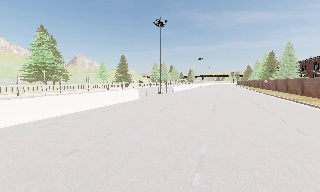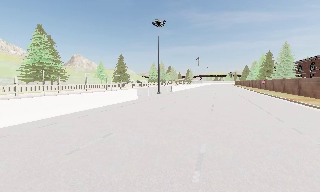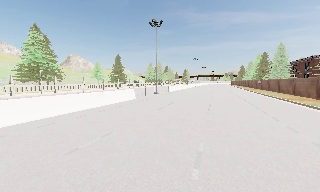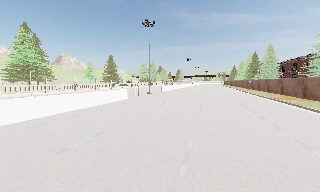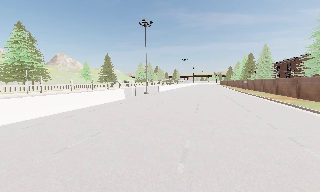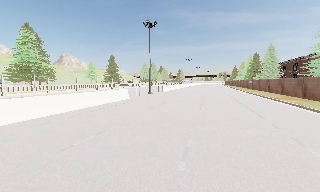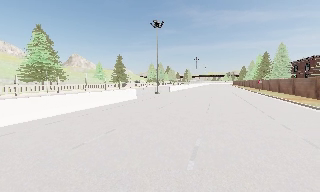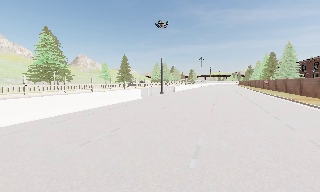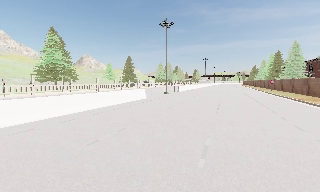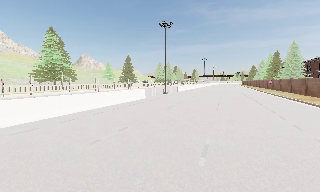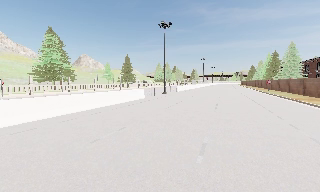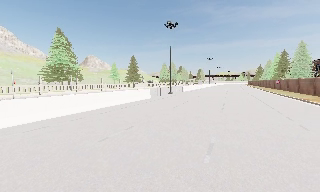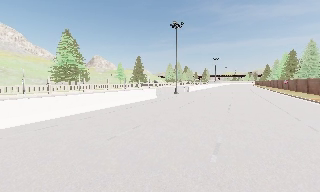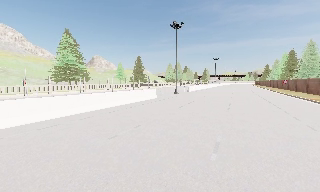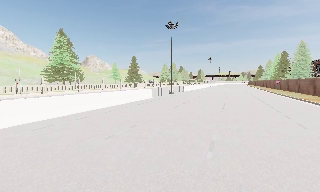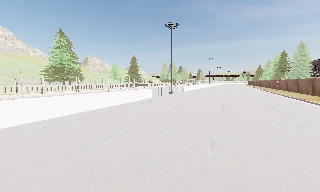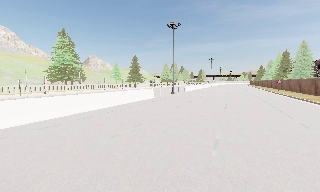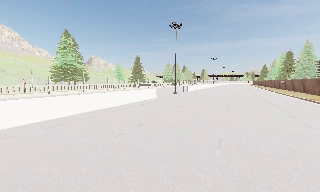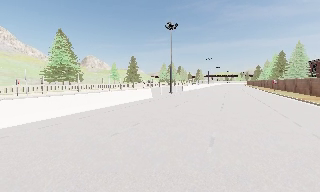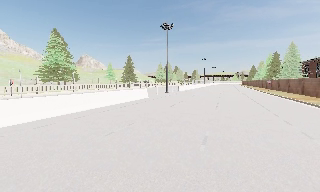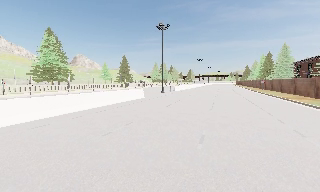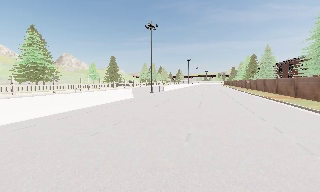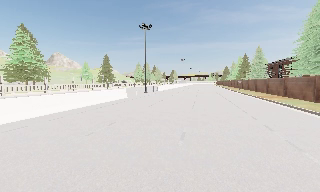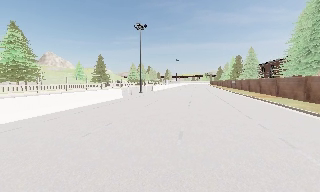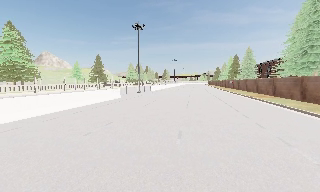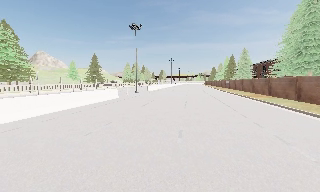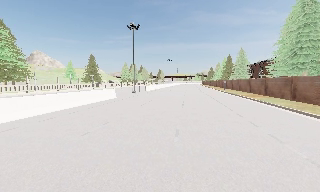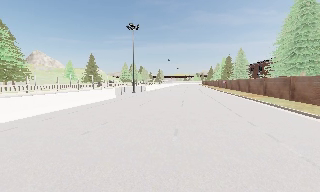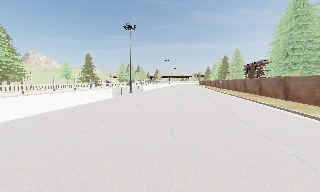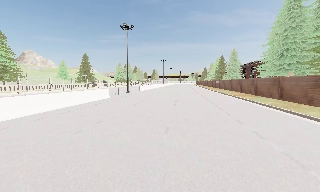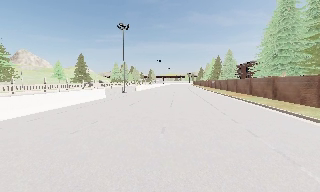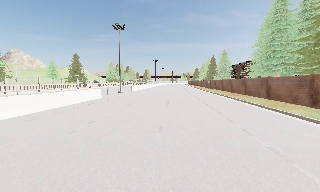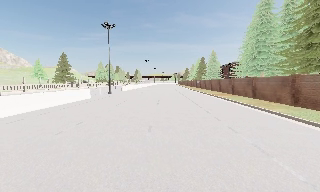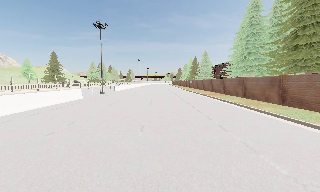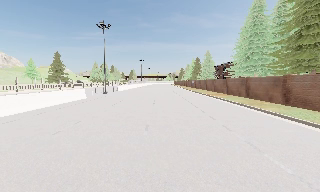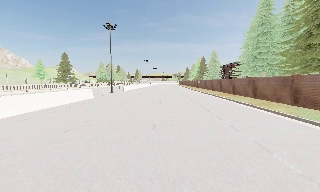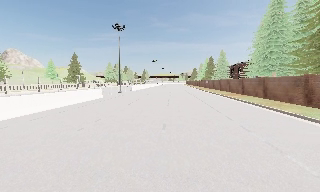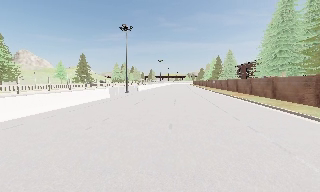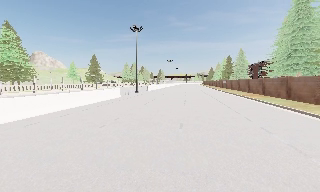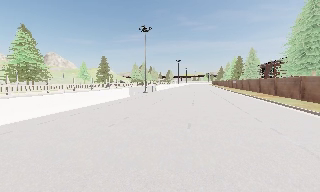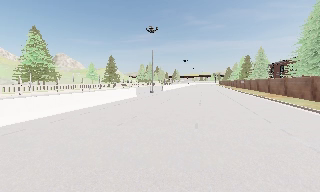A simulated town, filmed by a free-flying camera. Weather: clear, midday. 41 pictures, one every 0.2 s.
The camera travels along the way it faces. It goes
backward.
0.0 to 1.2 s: The camera travels backward, about 0.5 m, so what stands in front gets smaller.
1.2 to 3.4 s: The camera travels backward and to its left, about 1 m, so what stands in front gets smaller.
3.4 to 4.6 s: The scene slides to the left, as the camera pans about 10 degrees to its right. It travels backward, about 0.5 m, so what stands in front gets smaller.
4.6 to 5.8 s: The camera travels backward, about 0.5 m, so what stands in front gets smaller.
5.8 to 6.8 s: The camera shifts only a little, or ends up much as it began.
6.8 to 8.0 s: The camera swings to its left by about 15 degrees, and the scene slides to the right.
The film runs backward here.
